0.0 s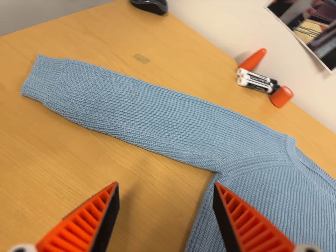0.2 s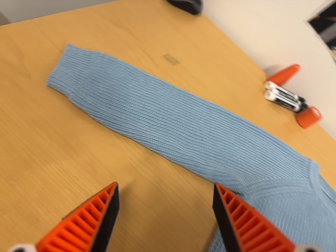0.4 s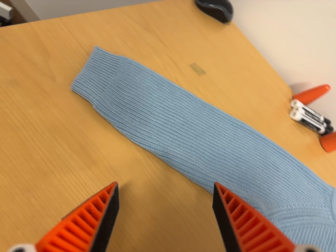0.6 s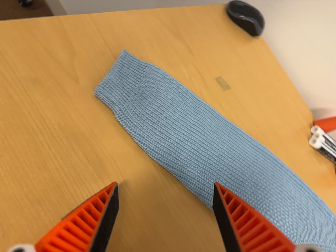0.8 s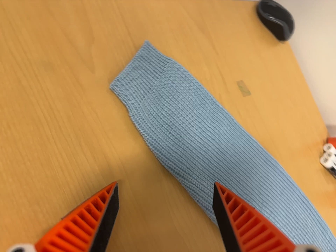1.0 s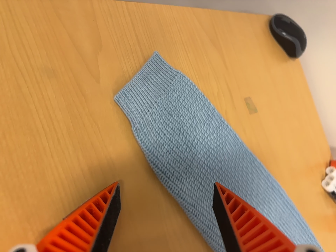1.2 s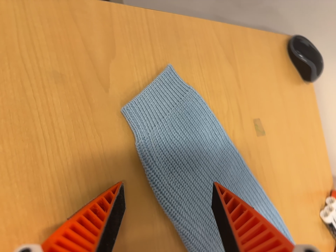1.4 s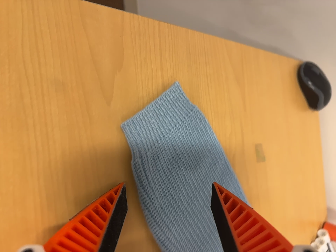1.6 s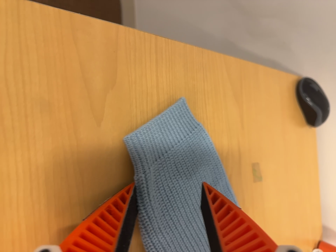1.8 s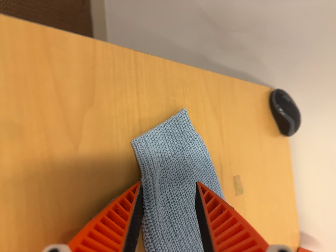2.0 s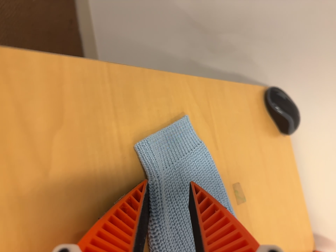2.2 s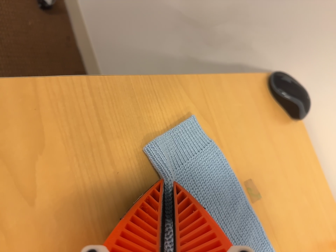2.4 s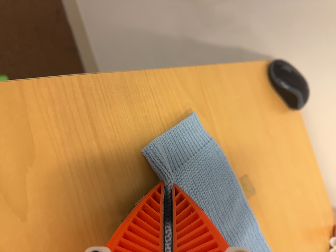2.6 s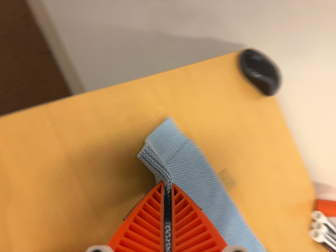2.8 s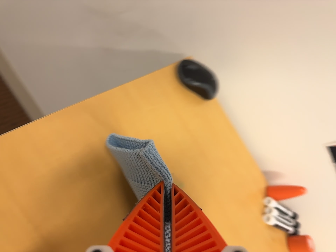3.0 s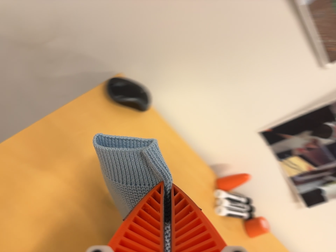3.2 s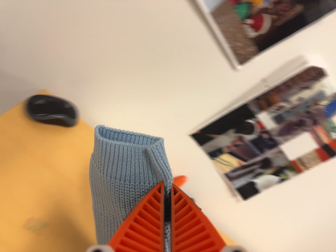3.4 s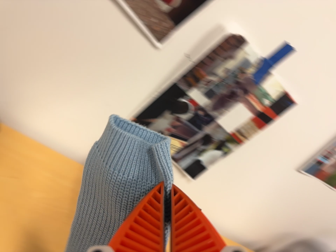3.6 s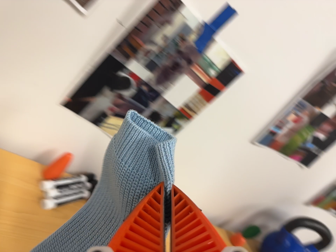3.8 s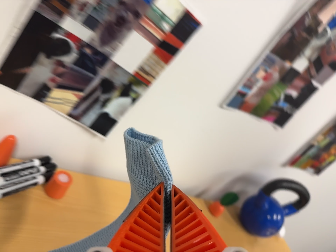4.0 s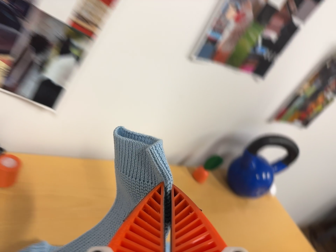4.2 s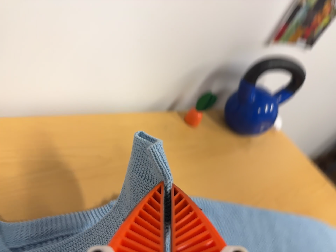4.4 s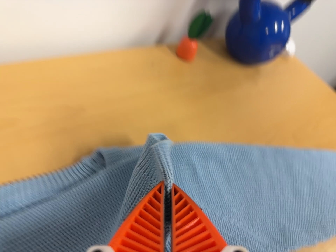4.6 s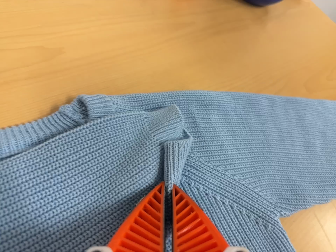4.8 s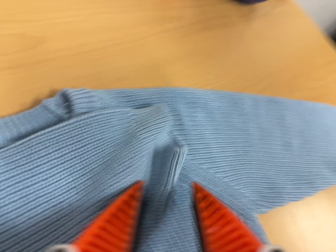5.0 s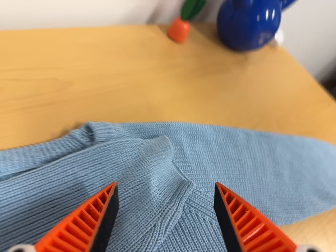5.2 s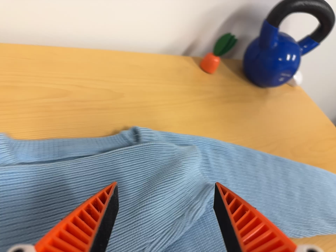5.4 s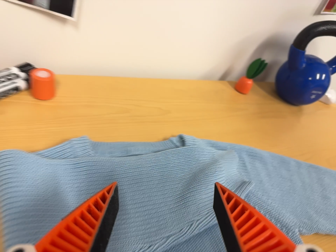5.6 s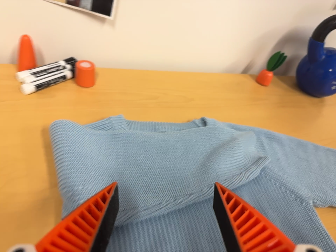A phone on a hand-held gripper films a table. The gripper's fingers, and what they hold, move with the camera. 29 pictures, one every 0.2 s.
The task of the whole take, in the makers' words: left arm across.
0.0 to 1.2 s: The camera travels toward the top of its view, to its left and forward, about 18 cm, so close, fixed things drift downward. It rolls about its line of sight by about 40 degrees, and the scene rotates clockwise.
1.2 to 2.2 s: The camera travels forward and toward the top of its view, about 9 cm, so what stands in front looms larger.
2.2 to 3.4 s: The camera swings to its right by about 30 degrees, and the scene slides to the left. It travels to its right, about 26 cm, so close, fixed things drift to the left. Its aim tips toward the bottom of its view by about 10 degrees. It rolls about its line of sight by about 40 degrees, and the scene rotates counterclockwise.
3.4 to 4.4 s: The camera travels forward and to its right, about 40 cm. Its aim tips toward the bottom of its view by about 35 degrees, and the scene shifts upward. It rolls about its line of sight by about 30 degrees, and the scene rotates counterclockwise.
4.4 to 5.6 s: The camera pans to its left by about 15 degrees. It travels backward and toward the bottom of its view, about 22 cm, so what stands in front gets smaller. Its aim tips toward the top of its view by about 15 degrees.
The film runs forward here.
